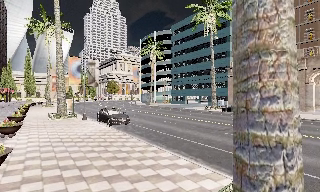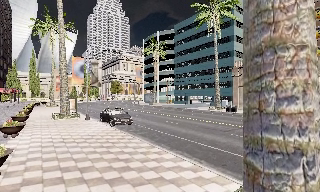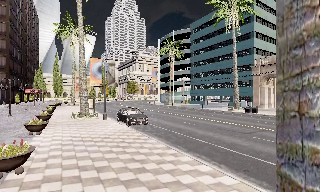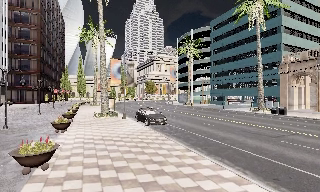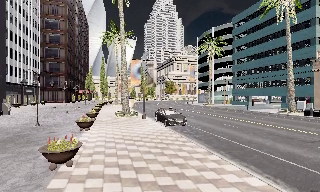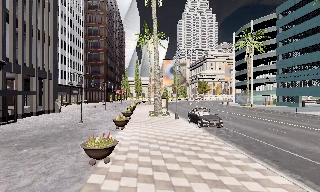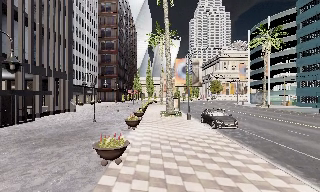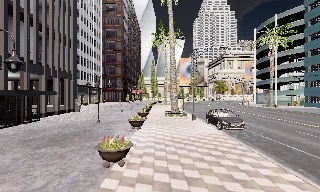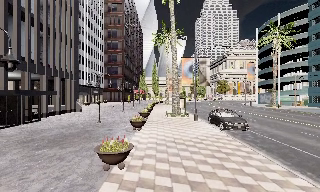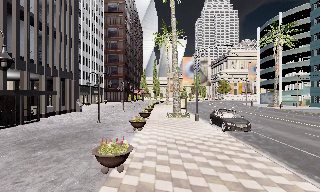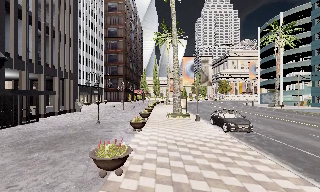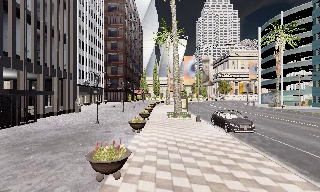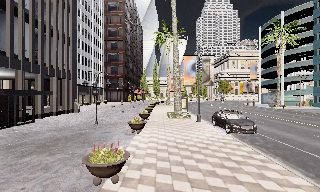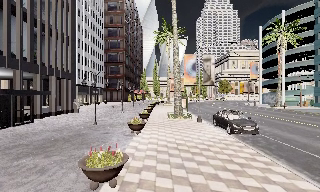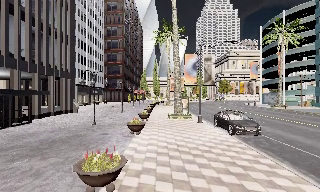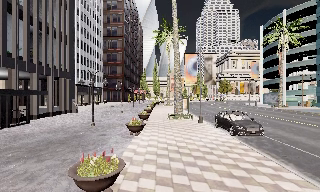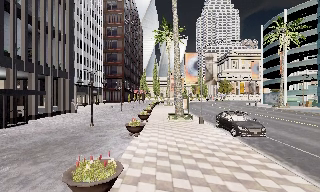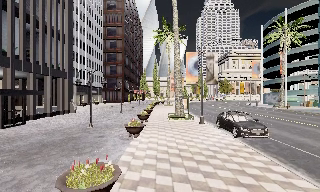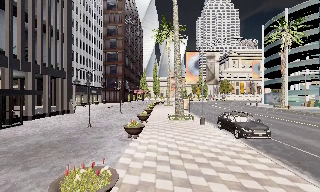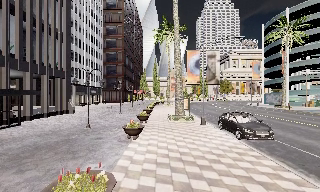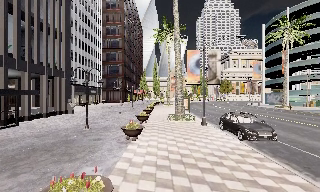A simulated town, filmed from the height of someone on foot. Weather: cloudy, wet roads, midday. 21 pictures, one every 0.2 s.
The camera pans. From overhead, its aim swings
counterclockwise.
The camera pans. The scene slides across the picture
to the right.
0.0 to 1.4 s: The scene slides to the right, as the camera pans about 35 degrees to its left. It travels forward, about 1.5 m.
1.4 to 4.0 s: The camera travels forward, about 3 m, so what stands in front looms larger.
The film runs forward here.
